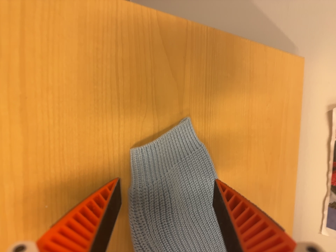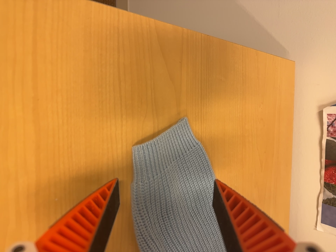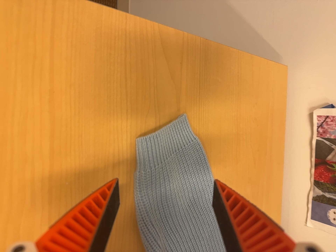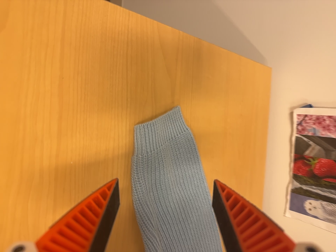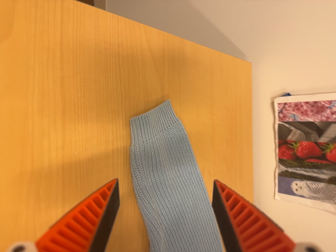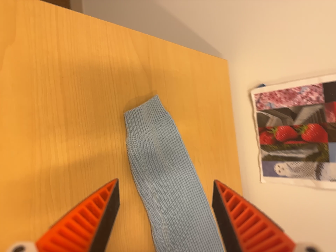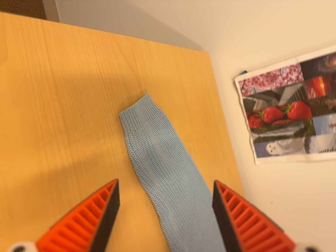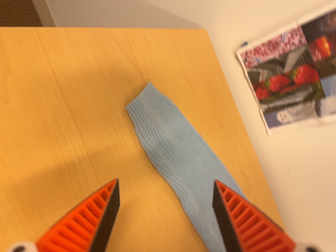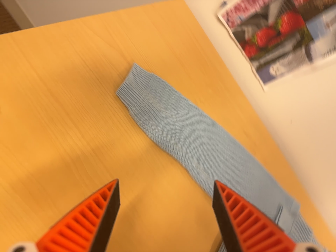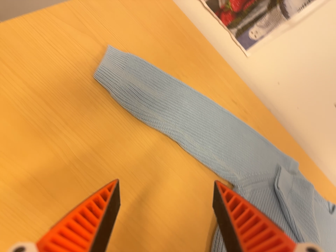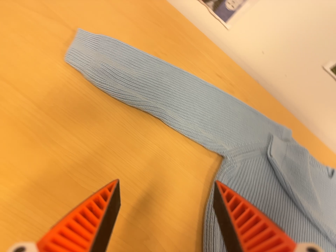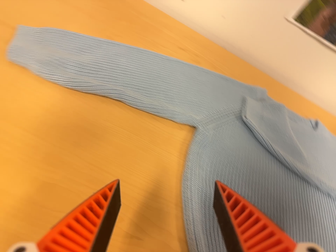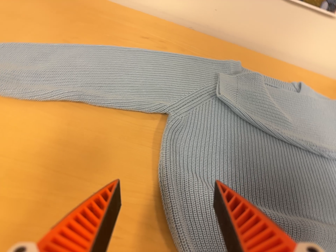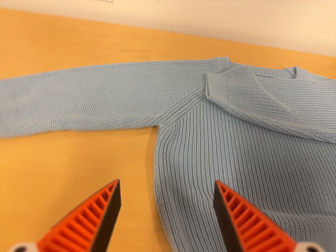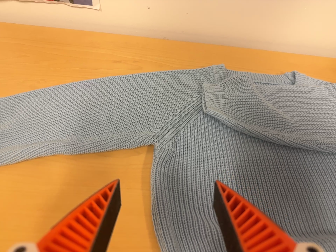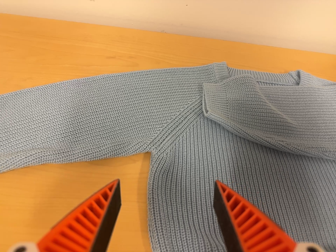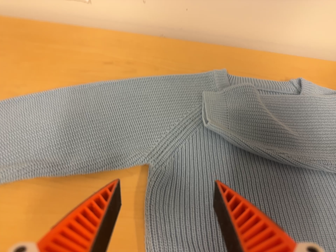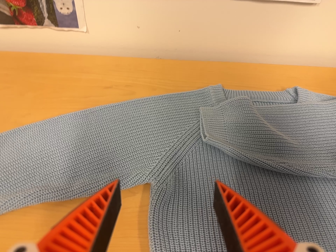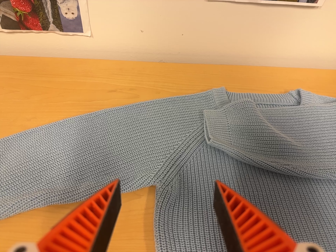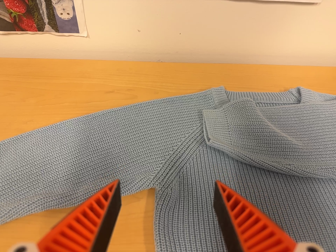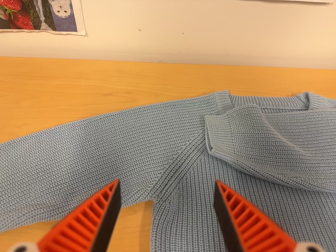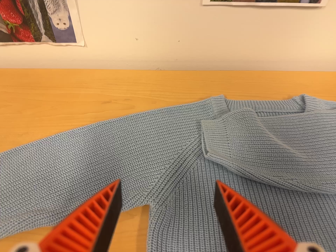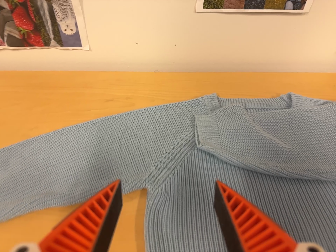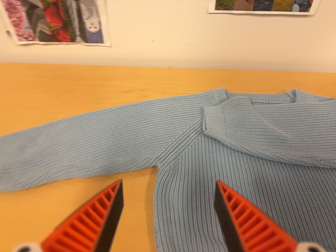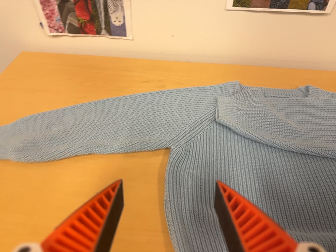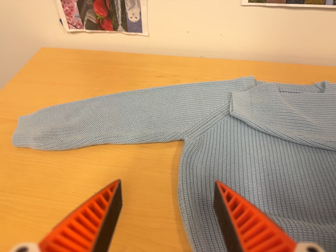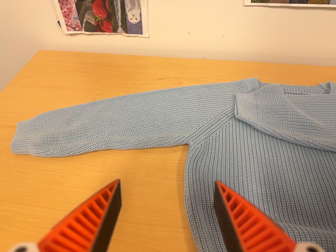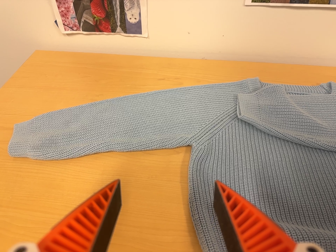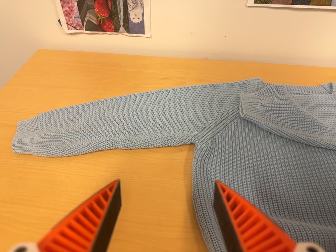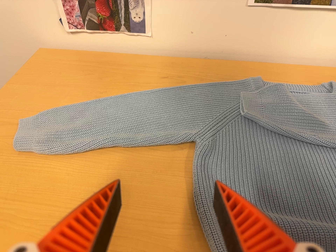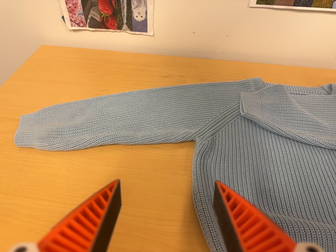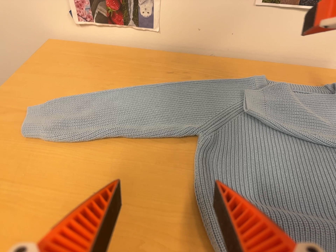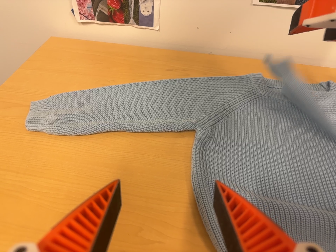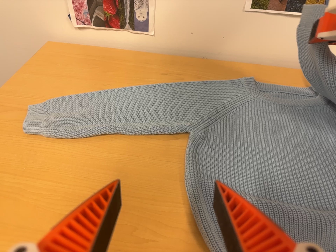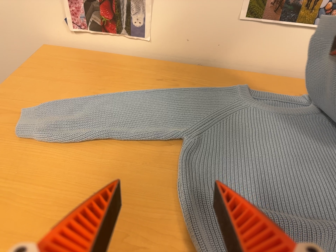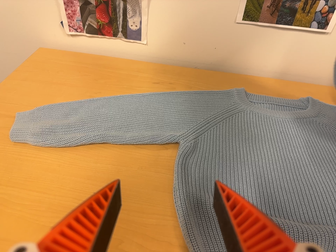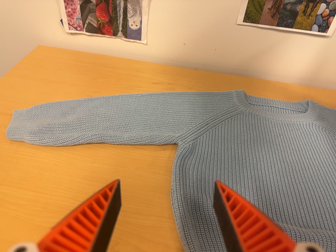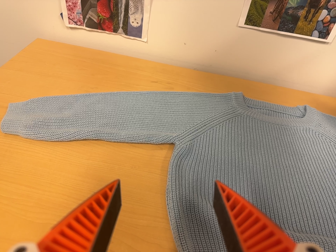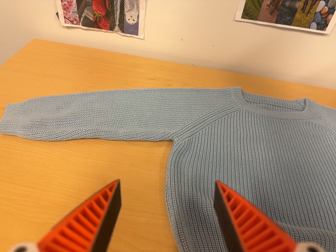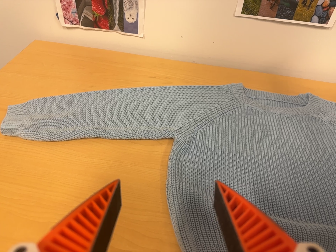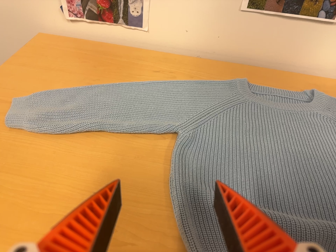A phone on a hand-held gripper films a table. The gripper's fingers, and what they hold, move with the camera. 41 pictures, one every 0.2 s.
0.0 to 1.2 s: The scene slides to the left, as the camera pans about 10 degrees to its right. It travels backward and toward the bottom of its view, about 16 cm, so what stands in front gets smaller. It rolls about its line of sight by about 15 degrees, and the scene rotates counterclockwise.
1.2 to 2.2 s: The camera travels to its right and toward the bottom of its view, about 16 cm, so close, fixed things drift to the left. Its aim tips toward the bottom of its view by about 15 degrees, and the scene shifts upward. It rolls about its line of sight by about 50 degrees, and the scene rotates counterclockwise.
2.2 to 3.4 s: The camera travels to its right, toward the top of its view and forward, about 14 cm, so close, fixed things drift to the left. It rolls about its line of sight by about 25 degrees, and the scene rotates counterclockwise.
3.4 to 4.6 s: The camera travels backward and toward the bottom of its view, about 8 cm, so what stands in front gets smaller.
4.6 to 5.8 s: The camera travels toward the bottom of its view, about 6 cm, so close, fixed things drift upward.
5.8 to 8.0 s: The camera shifts only a little, or ends up much as it began.
The film runs backward here.
